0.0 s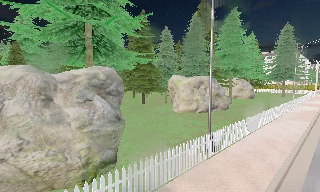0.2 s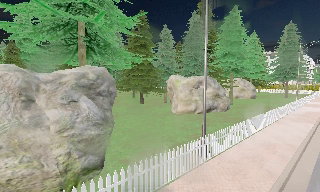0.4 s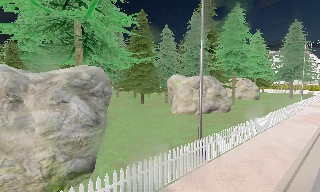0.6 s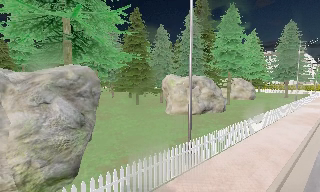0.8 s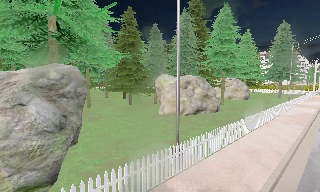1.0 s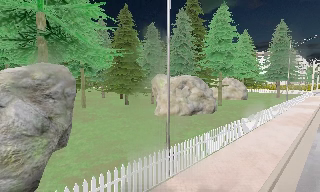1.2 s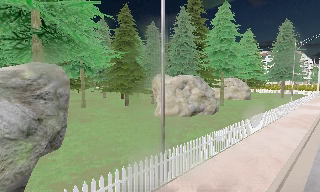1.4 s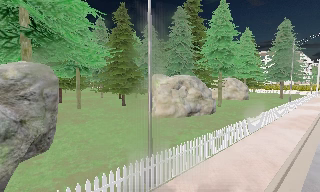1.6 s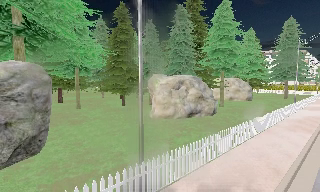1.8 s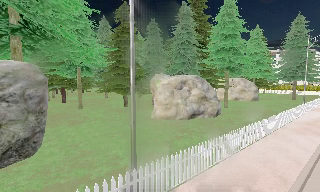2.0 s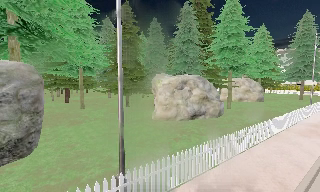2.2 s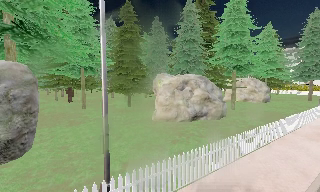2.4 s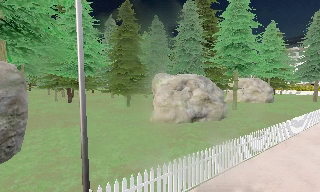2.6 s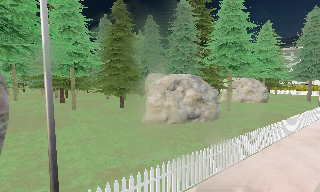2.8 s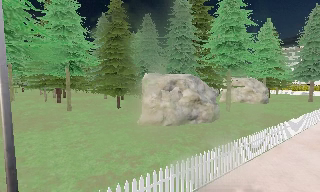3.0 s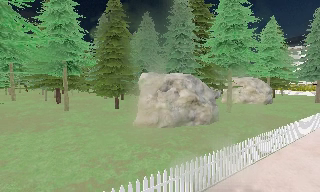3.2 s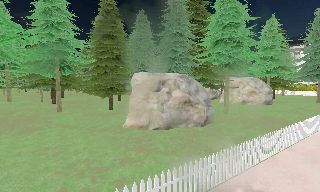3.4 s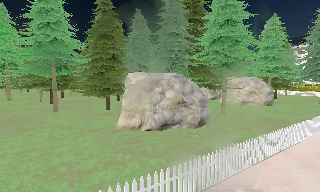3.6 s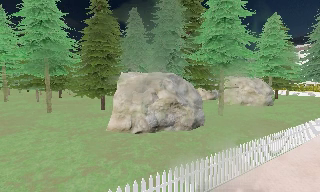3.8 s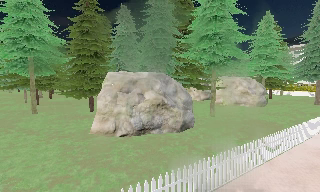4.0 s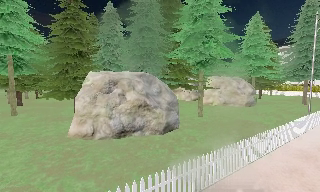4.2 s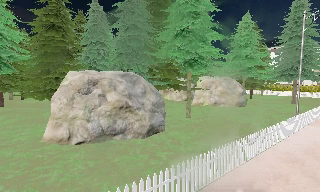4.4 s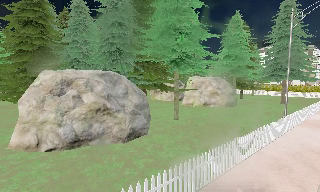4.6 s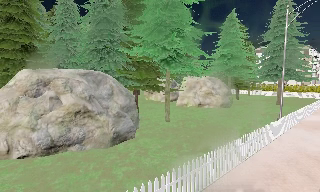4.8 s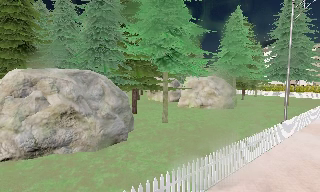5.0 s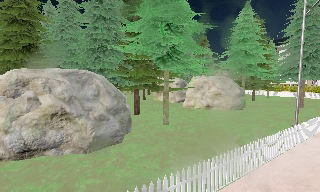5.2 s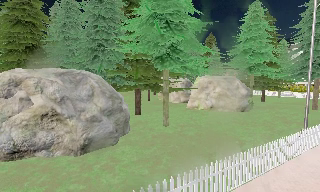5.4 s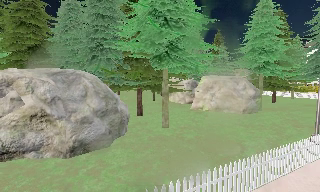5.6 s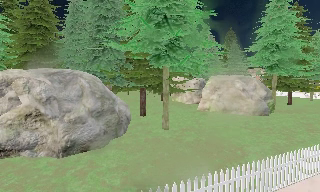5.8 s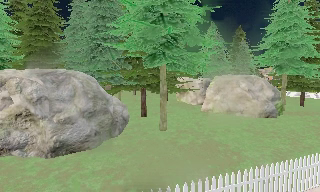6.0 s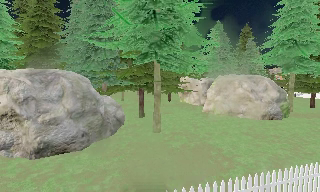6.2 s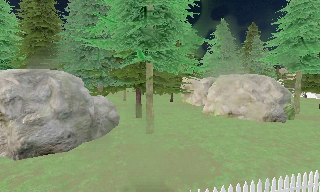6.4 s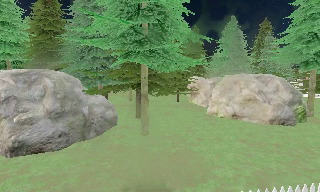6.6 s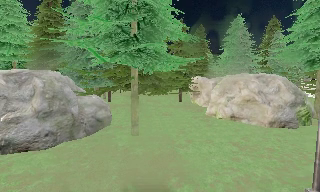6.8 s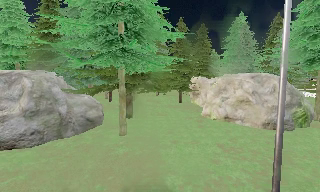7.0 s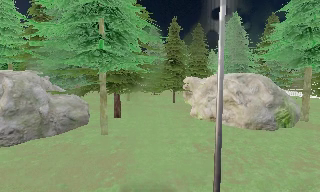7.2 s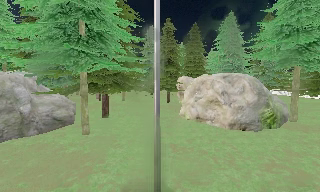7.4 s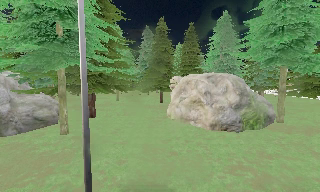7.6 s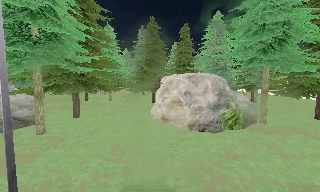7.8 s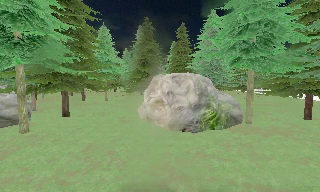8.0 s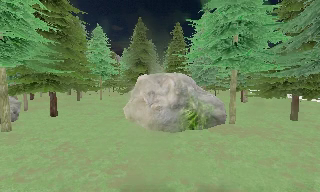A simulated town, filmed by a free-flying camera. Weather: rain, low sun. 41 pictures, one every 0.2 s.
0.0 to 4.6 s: The camera travels to its right and forward, about 13 m, so close, fixed things drift to the left. It gains speed.
4.6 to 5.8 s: The camera pans to its left, which is counterclockwise from overhead, by about 20 degrees. It travels to its right and forward, about 4.5 m.
5.8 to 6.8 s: The camera pans to its left, which is counterclockwise from overhead, by about 15 degrees. It travels to its right, about 5 m.
6.8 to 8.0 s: The camera travels to its right, about 8 m, so close, fixed things drift to the left.
The film runs backward here.
